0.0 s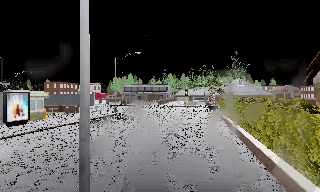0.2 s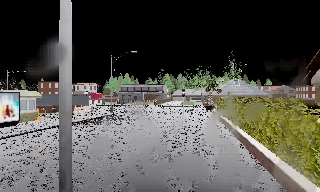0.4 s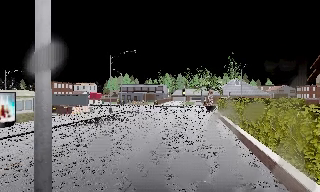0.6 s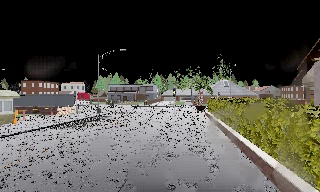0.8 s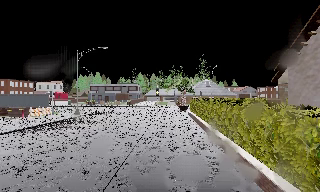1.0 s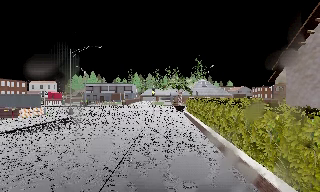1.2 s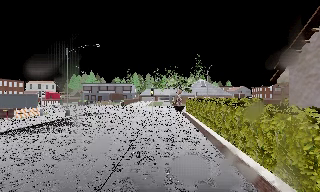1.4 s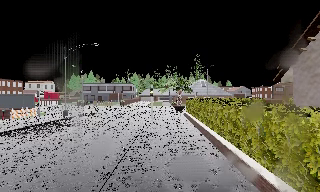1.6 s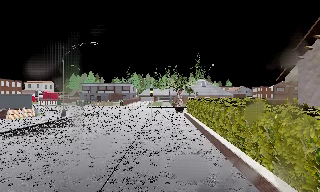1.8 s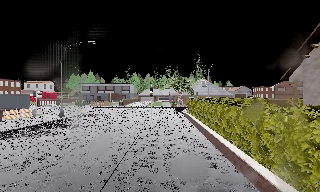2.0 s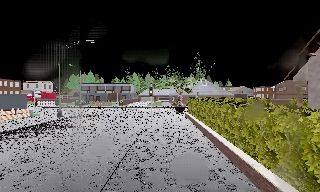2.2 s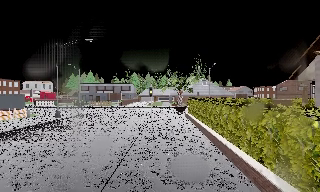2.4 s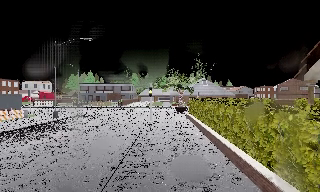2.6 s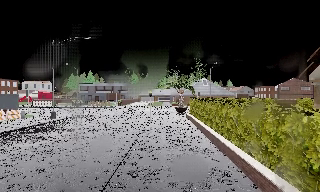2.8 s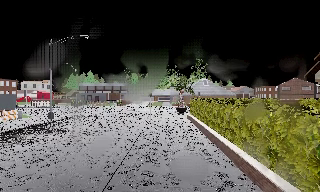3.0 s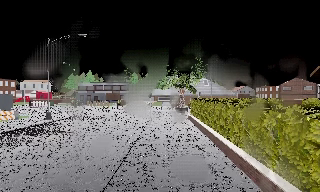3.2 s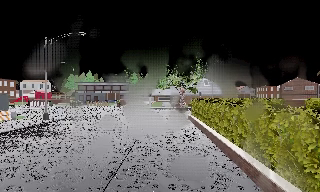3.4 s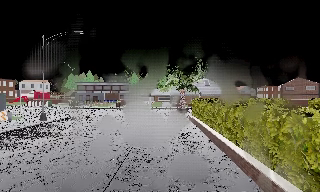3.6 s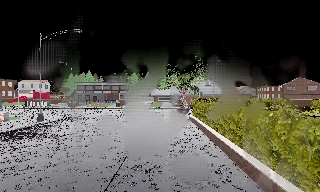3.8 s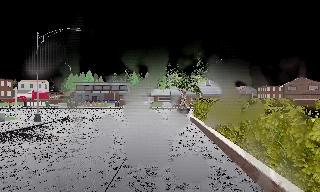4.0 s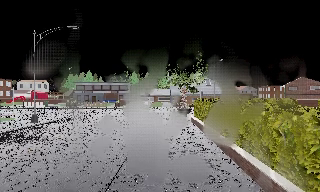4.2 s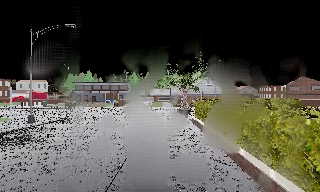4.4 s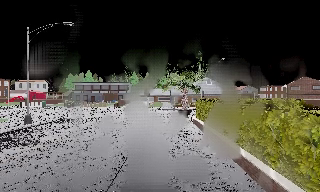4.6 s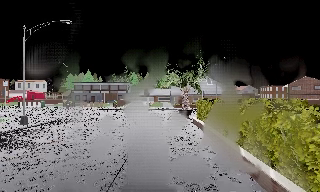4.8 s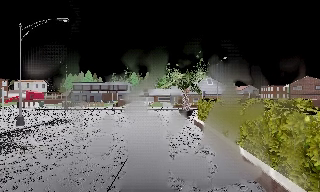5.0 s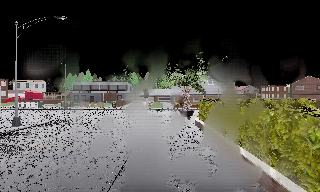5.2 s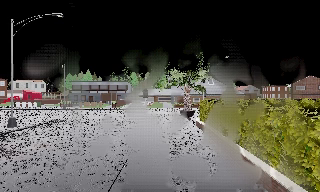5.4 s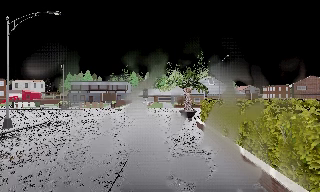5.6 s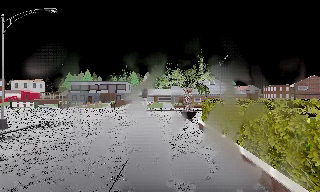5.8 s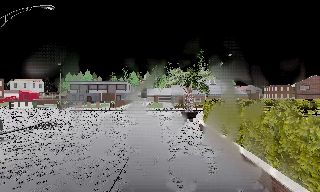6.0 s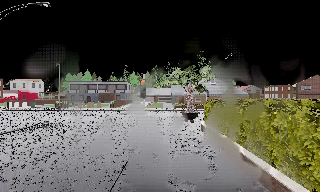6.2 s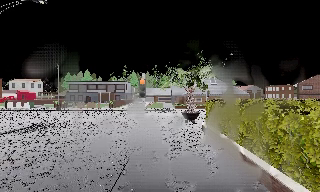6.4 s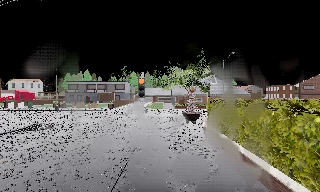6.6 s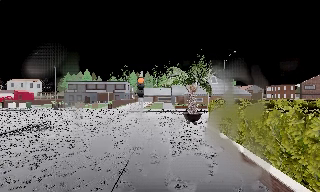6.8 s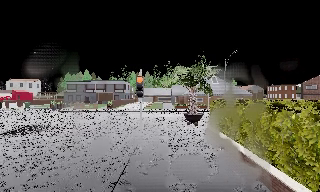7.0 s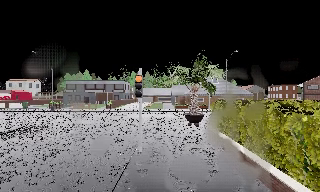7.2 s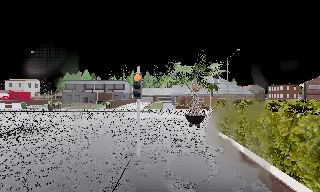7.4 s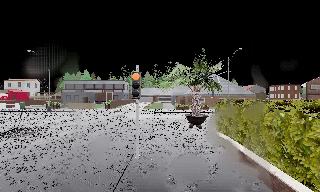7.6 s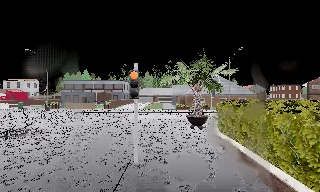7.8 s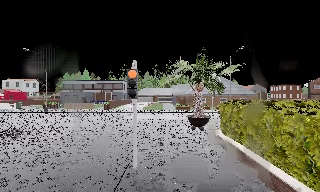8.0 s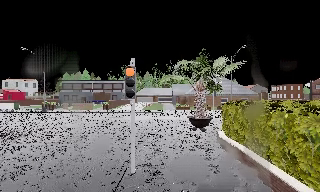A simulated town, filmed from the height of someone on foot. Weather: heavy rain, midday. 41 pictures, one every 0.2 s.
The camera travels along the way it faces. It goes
forward.
0.0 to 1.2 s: The camera pans to its right, which is clockwise from overhead, by about 10 degrees. It travels forward, about 2 m, so what stands in front looms larger.
1.2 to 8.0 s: The camera travels forward, about 11 m, so what stands in front looms larger.
The film runs forward here.
